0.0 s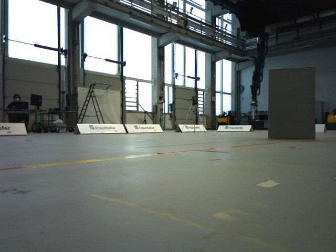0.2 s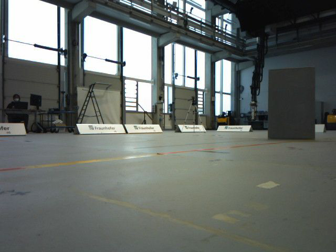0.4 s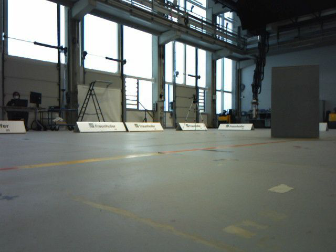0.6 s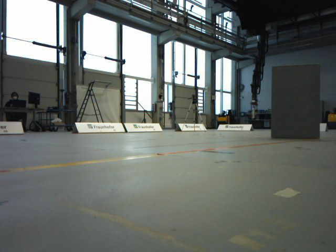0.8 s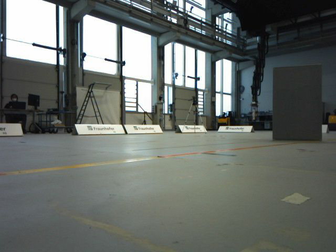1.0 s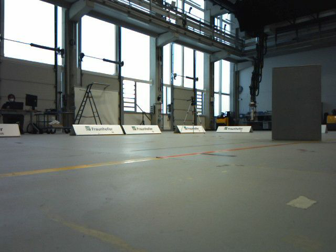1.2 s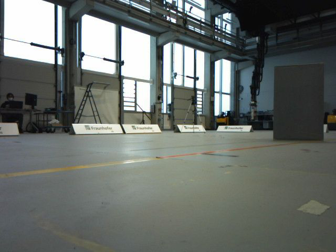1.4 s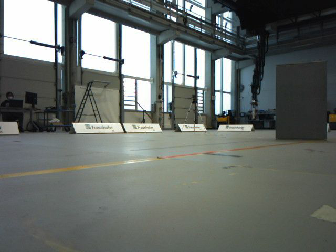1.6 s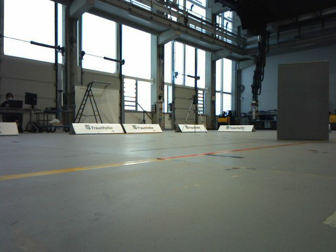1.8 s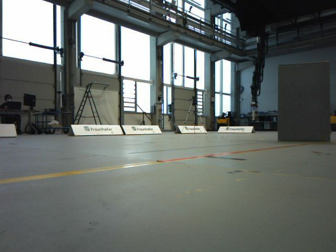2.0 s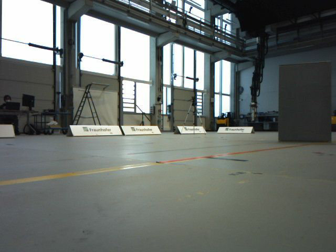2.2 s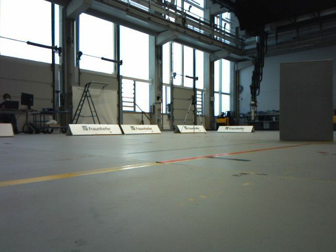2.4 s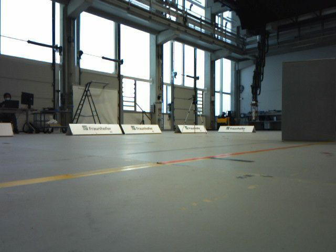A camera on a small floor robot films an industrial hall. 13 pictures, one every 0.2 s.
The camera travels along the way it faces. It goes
forward.
0.0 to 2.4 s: The camera travels forward, about 0.5 m, so what stands in front looms larger.
The film runs forward here.
